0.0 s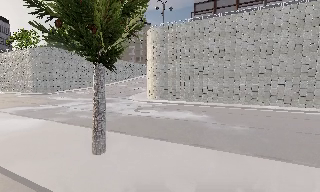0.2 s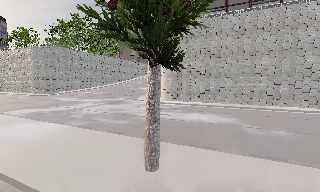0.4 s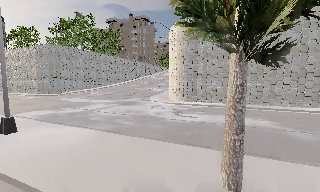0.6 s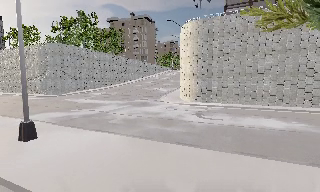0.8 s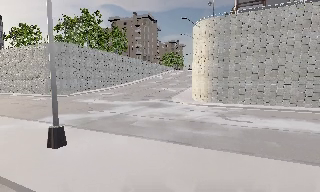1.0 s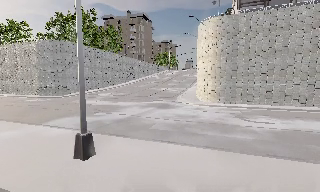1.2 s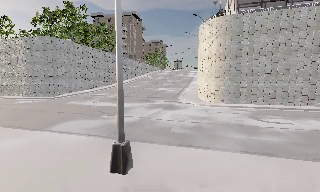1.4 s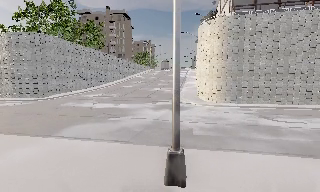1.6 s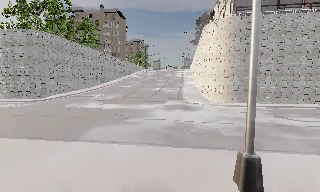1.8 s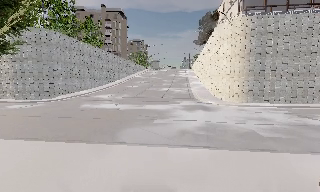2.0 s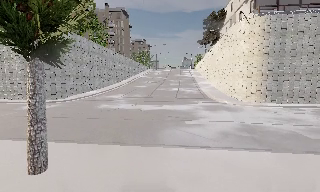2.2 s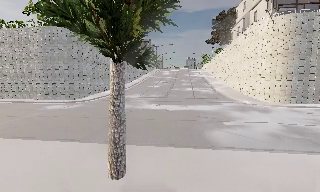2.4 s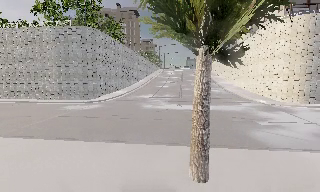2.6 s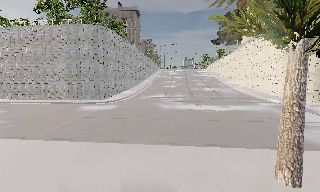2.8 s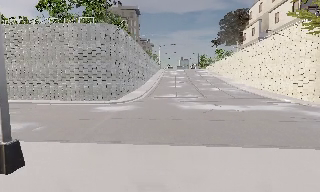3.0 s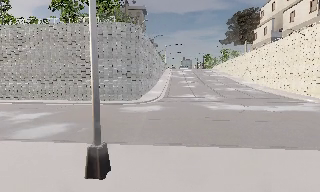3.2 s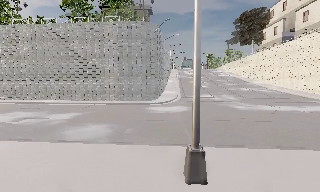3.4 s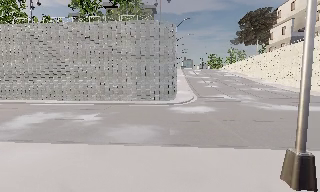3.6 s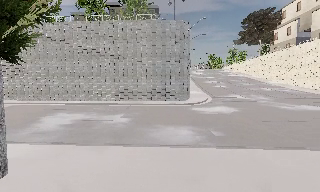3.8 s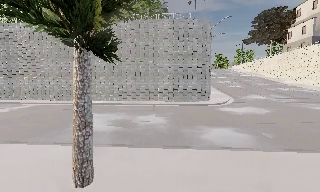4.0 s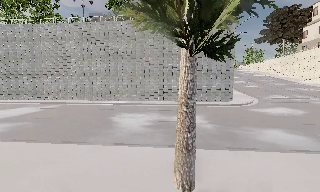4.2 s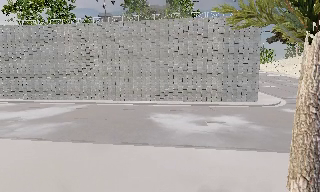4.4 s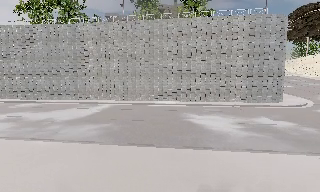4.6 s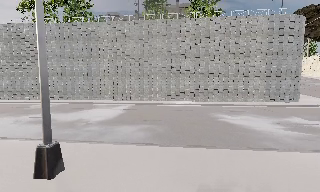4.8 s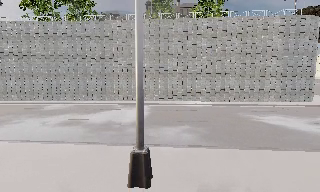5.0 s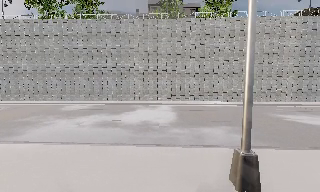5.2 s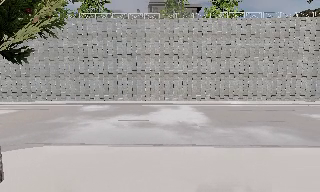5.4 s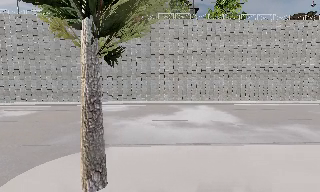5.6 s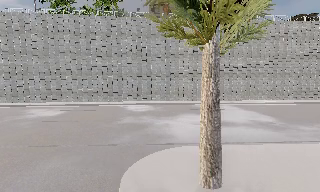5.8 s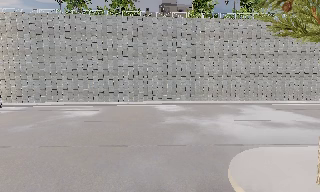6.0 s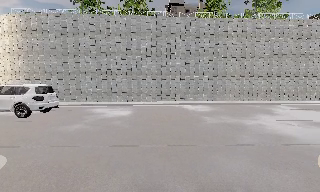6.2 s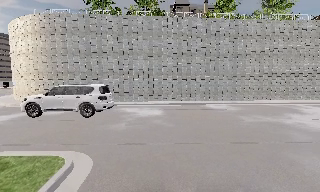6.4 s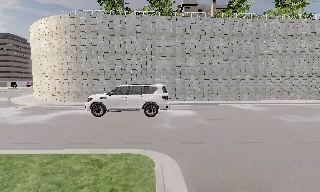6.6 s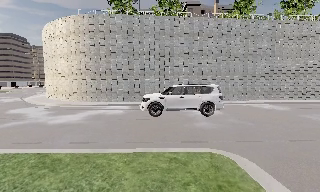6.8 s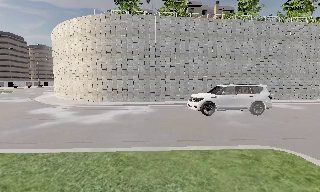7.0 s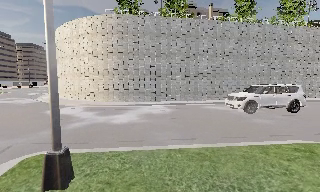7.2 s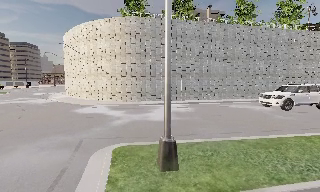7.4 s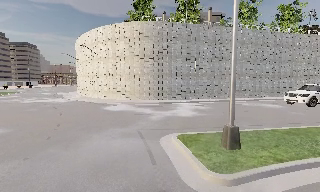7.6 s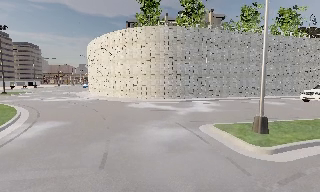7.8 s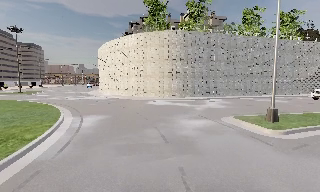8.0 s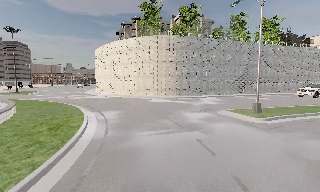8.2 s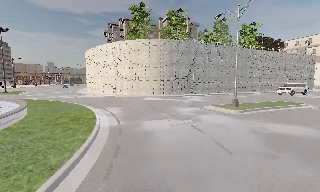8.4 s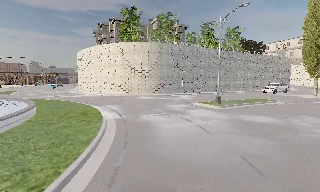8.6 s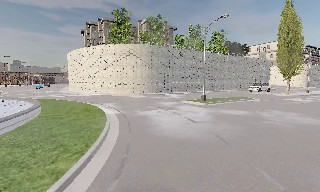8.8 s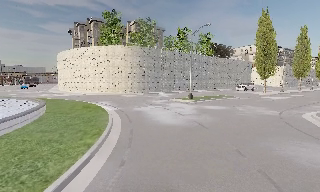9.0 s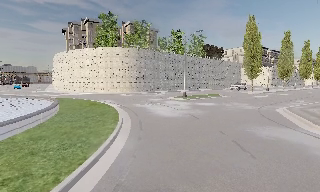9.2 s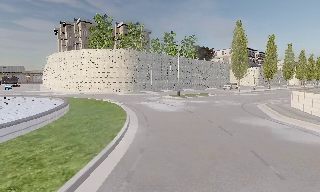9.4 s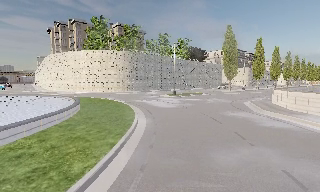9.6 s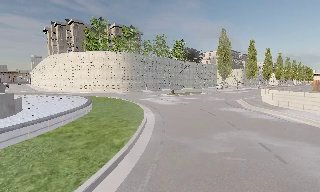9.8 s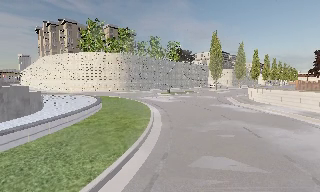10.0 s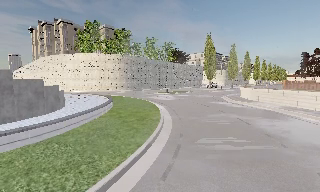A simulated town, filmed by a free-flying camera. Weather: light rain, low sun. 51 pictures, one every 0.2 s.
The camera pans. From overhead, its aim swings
clockwise.
0.0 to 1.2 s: The camera travels to its left and forward, about 11 m, so close, fixed things drift to the right.
1.2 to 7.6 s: The camera pans to its right, which is clockwise from overhead, by about 25 degrees. It travels to its left, about 65 m, so close, fixed things drift to the right.
7.6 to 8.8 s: The camera pans to its right, which is clockwise from overhead, by about 20 degrees. It travels backward and to its left, about 12 m, so what stands in front gets smaller.
8.8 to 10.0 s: The camera pans to its right, which is clockwise from overhead, by about 15 degrees. It travels backward, about 12 m, so what stands in front gets smaller.
The film runs backward here.
